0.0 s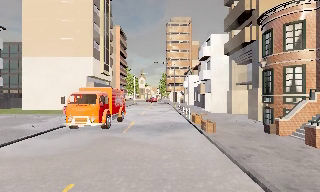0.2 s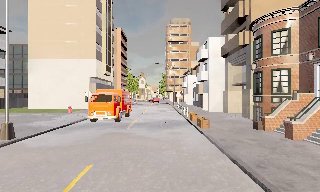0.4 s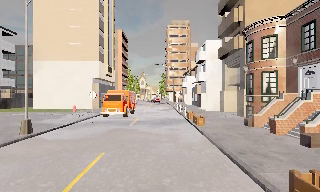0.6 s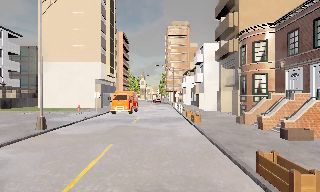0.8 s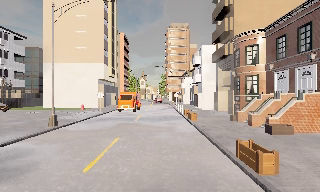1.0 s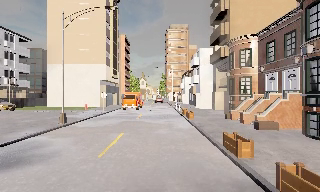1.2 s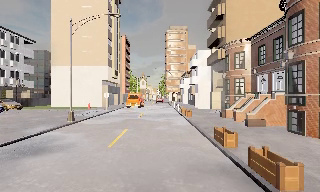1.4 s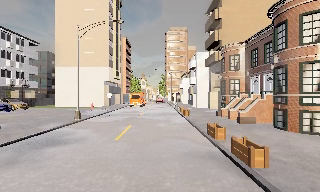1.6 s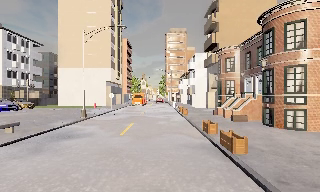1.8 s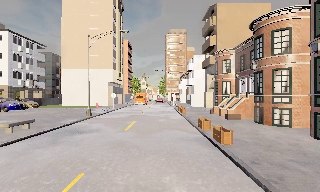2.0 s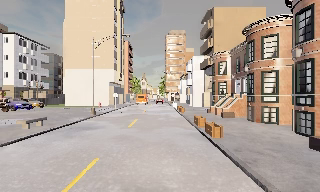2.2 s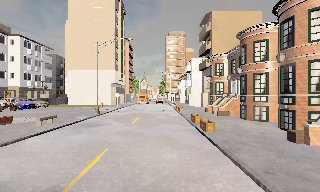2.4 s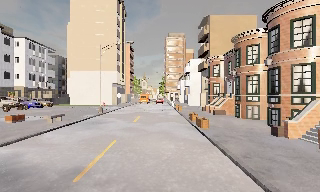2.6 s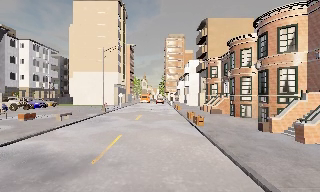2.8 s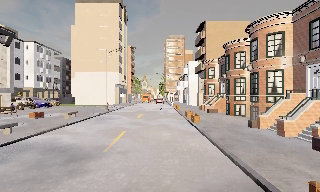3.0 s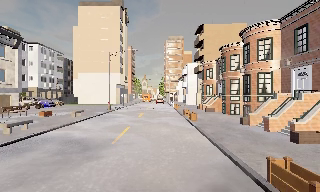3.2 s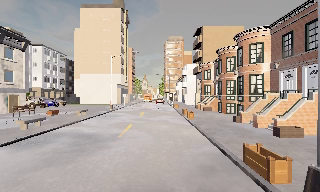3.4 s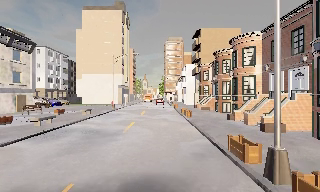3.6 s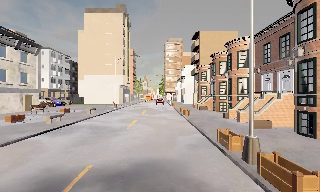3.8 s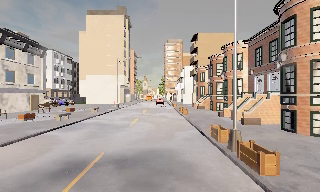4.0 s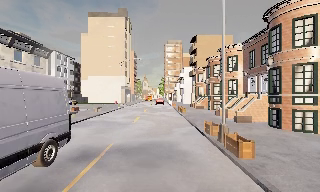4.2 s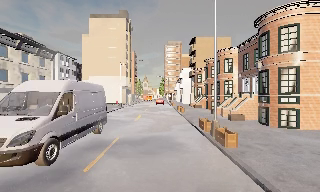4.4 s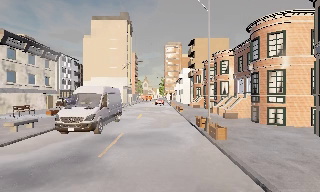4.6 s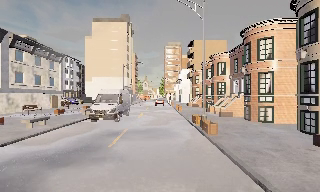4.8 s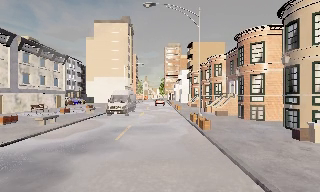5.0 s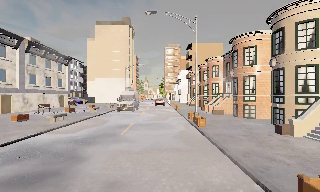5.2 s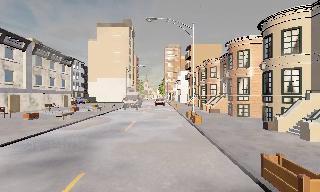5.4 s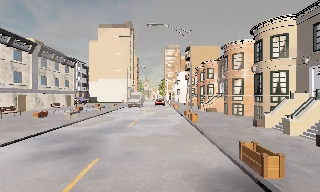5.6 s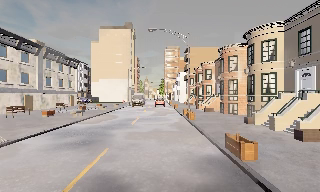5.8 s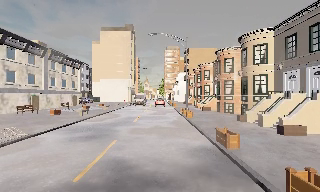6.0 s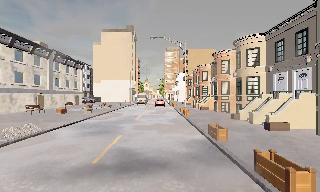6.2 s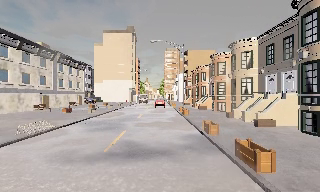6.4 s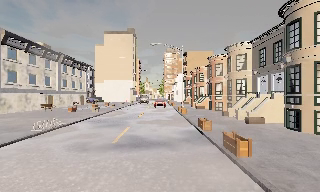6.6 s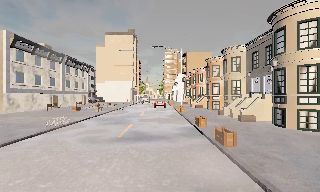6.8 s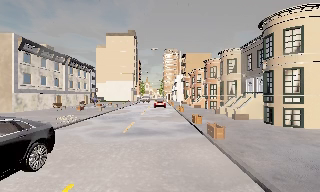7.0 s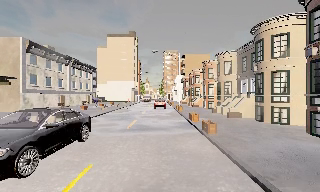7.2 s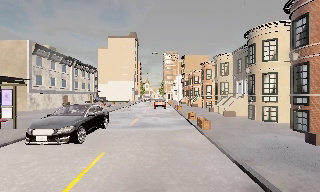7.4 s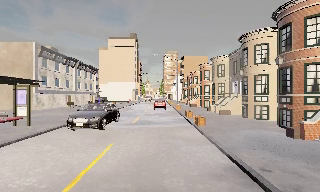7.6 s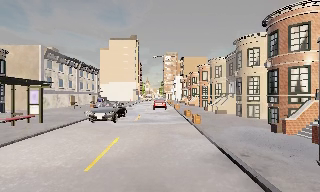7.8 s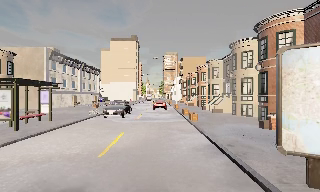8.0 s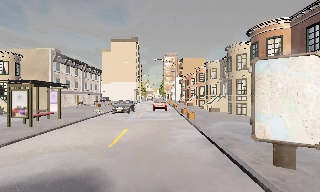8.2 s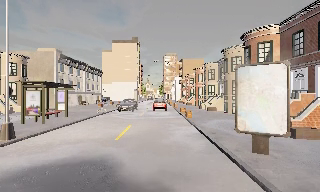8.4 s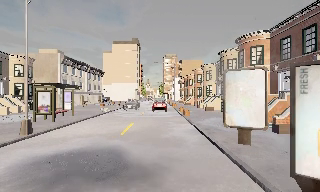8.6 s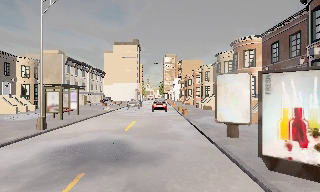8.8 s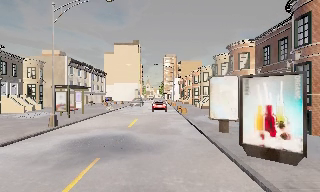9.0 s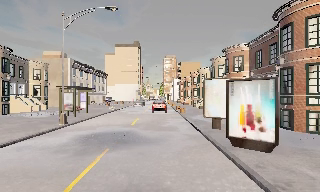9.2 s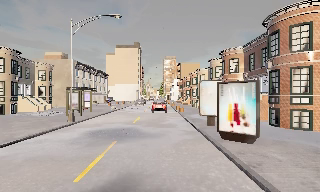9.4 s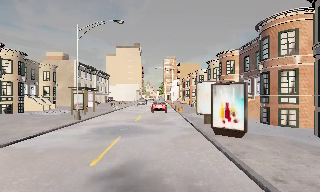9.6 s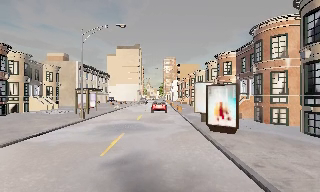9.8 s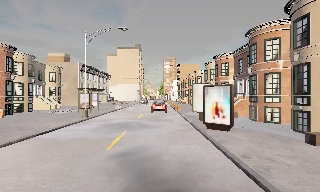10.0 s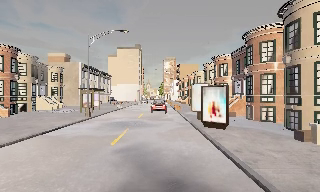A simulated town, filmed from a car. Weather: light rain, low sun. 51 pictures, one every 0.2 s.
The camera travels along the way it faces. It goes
backward.
0.0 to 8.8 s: The camera travels backward, about 45 m, so what stands in front gets smaller.
8.8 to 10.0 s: The camera travels backward, about 4.5 m, so what stands in front gets smaller. It loses speed.
The film runs backward here.
